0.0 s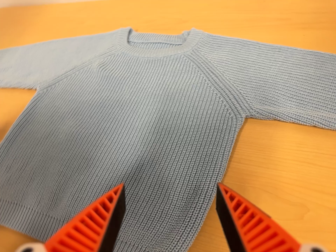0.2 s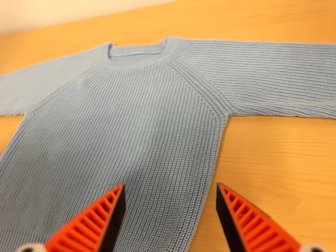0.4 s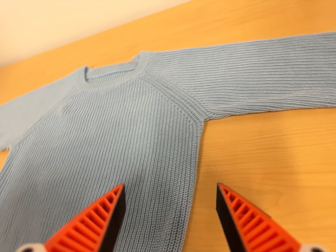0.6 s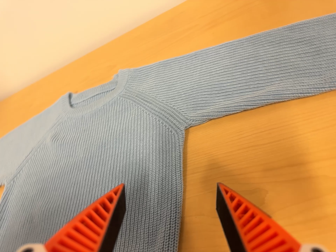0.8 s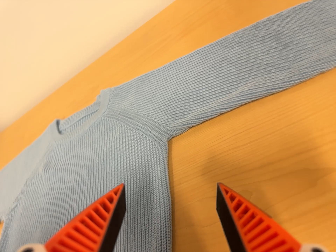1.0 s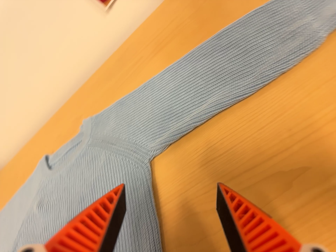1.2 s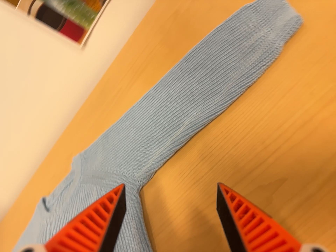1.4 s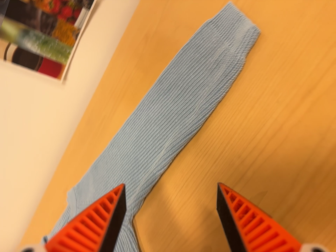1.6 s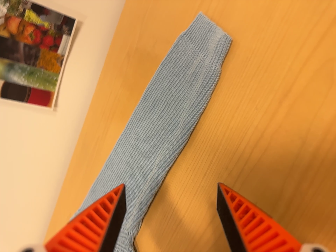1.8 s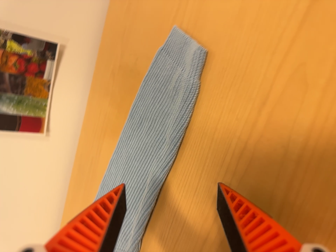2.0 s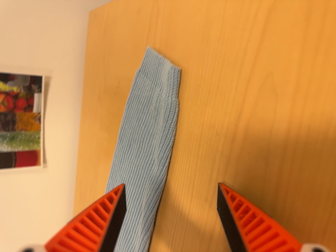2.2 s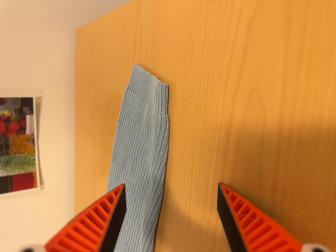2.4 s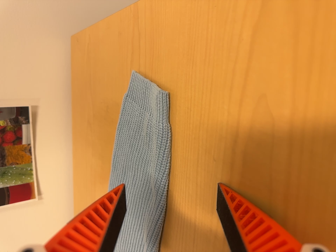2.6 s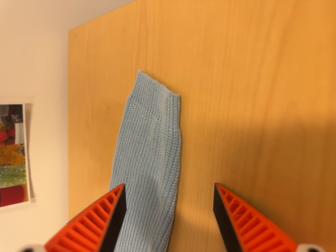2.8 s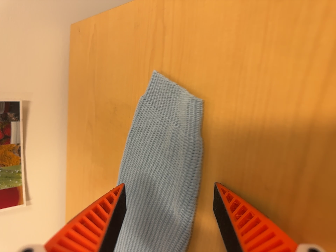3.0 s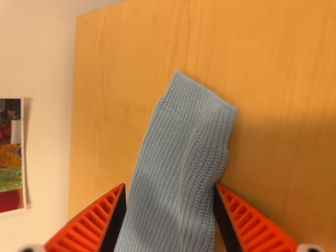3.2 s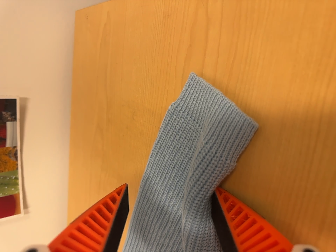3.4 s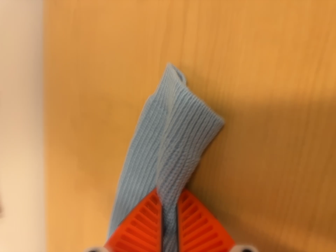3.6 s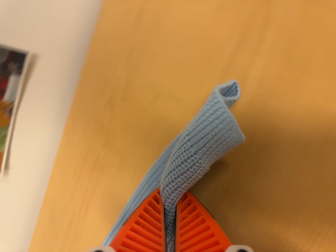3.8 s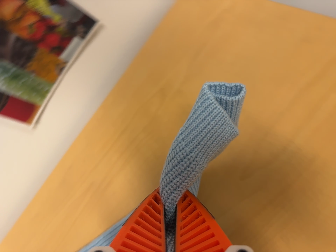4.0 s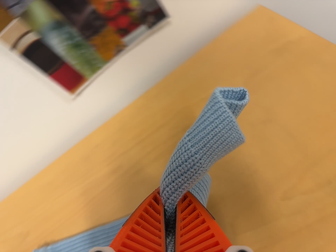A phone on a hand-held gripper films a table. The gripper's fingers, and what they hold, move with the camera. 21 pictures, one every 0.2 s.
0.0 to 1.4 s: The camera travels to its right, about 22 cm, so close, fixed things drift to the left. Its aim tips toward the top of its view by about 20 degrees, and the scene shifts downward. It rolls about its line of sight by about 60 degrees, and the scene rotates counterclockwise.
1.4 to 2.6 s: The camera travels toward the top of its view, to its right and forward, about 9 cm, so close, fixed things drift downward. It rolls about its line of sight by about 25 degrees, and the scene rotates counterclockwise.
2.6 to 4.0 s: The camera pans to its right by about 15 degrees. It travels to its left, about 26 cm. It rolls about its line of sight by about 50 degrees, and the scene rotates clockwise.
The film runs forward here.
